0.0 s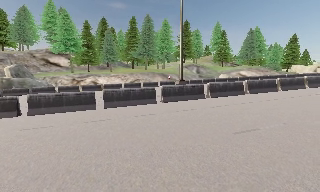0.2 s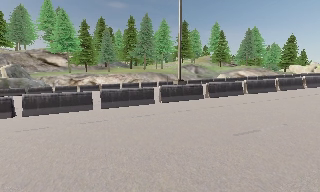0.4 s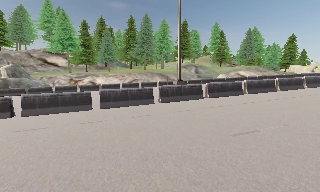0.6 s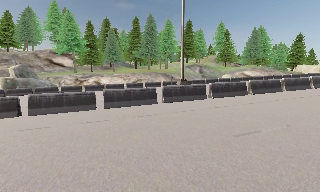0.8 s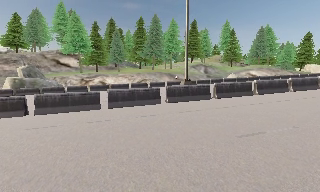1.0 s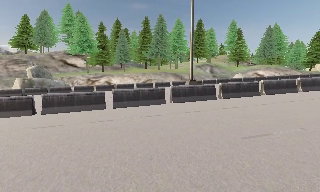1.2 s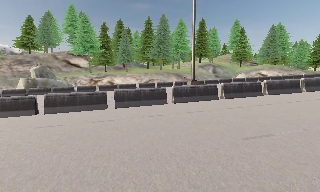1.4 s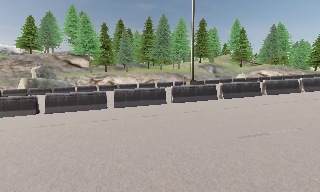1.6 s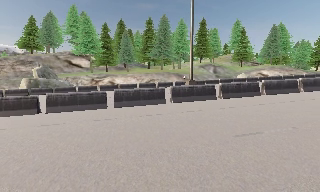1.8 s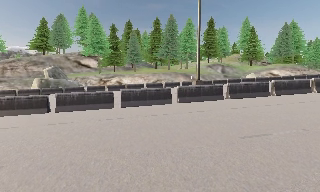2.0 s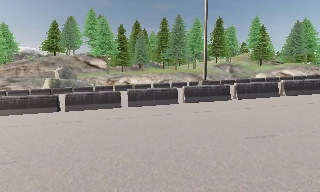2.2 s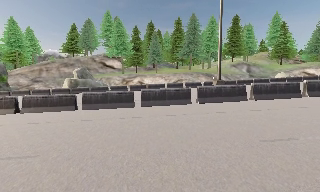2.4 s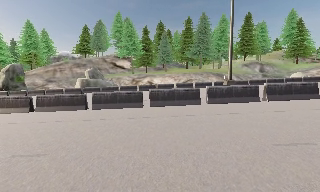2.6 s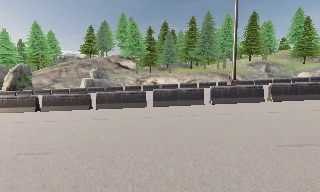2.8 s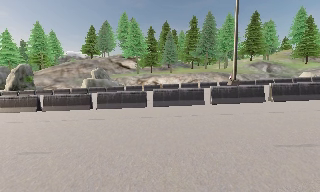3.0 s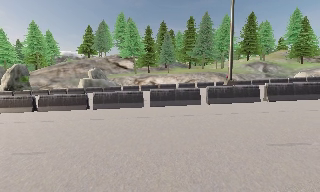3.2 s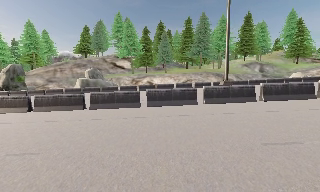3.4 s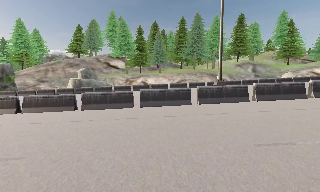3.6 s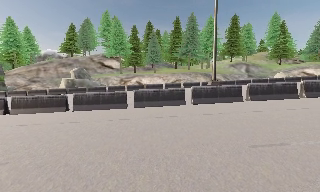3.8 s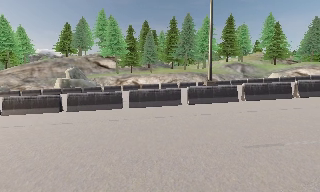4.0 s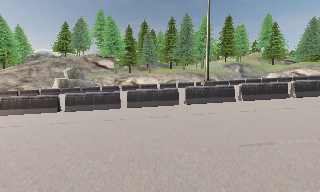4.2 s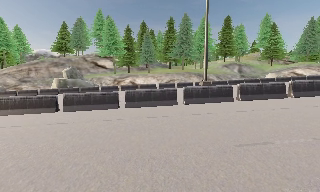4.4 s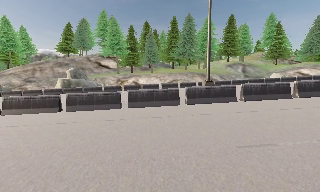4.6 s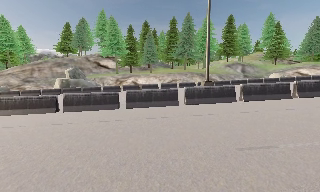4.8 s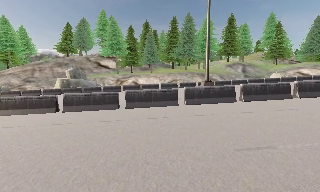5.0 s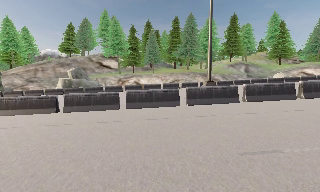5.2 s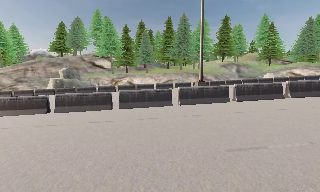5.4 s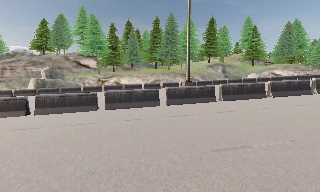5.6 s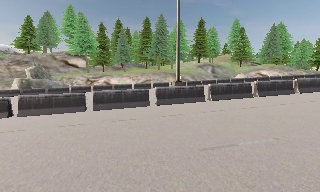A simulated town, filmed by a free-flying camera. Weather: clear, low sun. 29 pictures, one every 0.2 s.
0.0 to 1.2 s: The camera shifts only a little, or ends up much as it began.
1.2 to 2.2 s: The camera swings to its left by about 10 degrees, and the scene slides to the right.
2.2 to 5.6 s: The camera travels to its right and forward, about 1 m, so close, fixed things drift to the left.
The film runs forward here.
